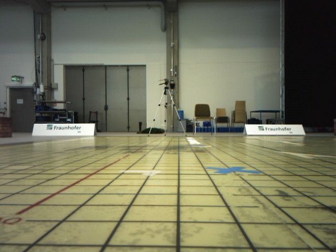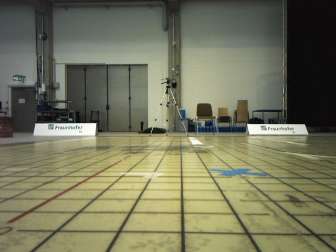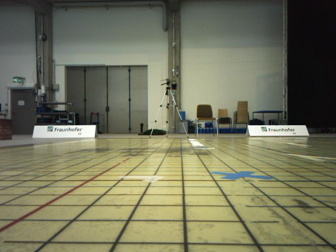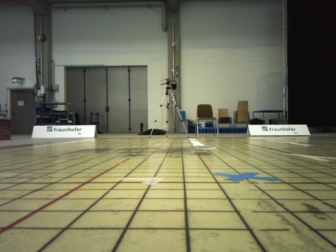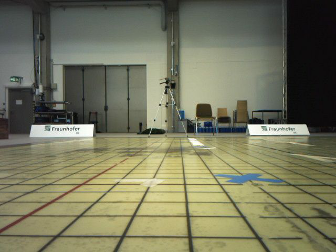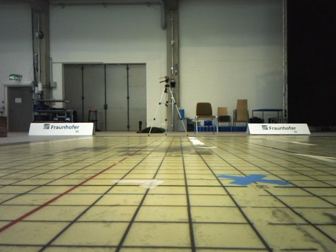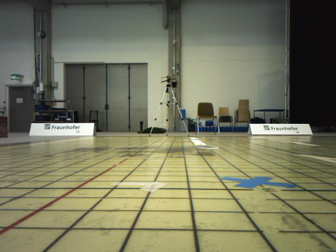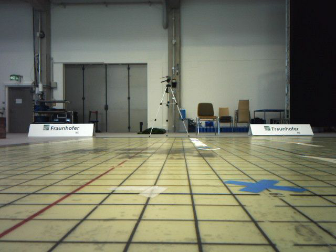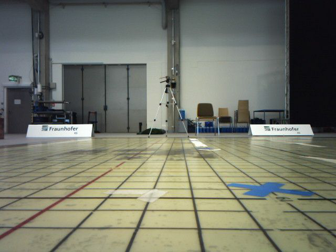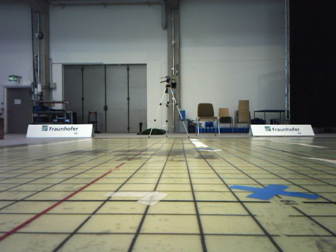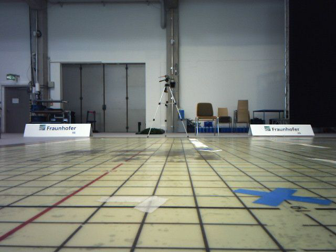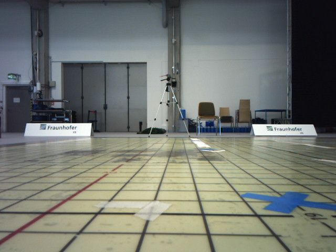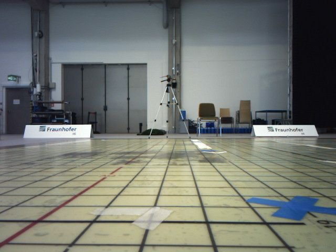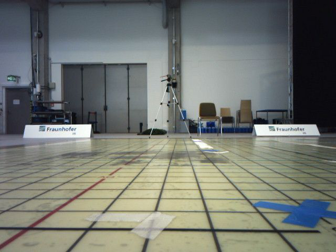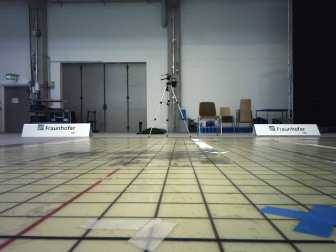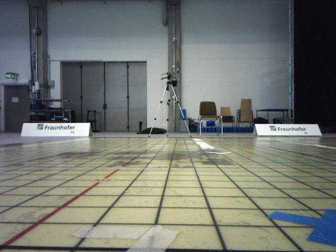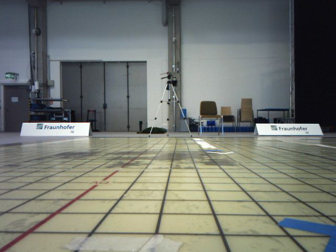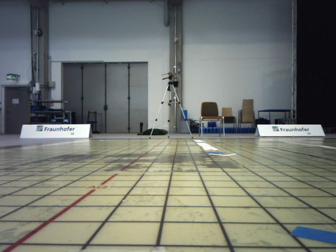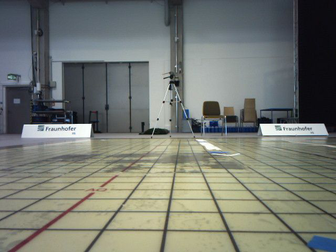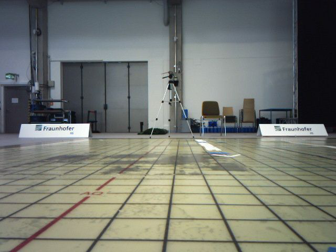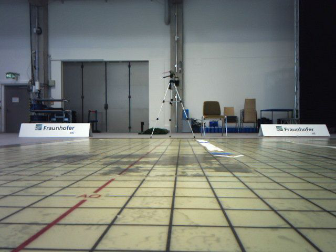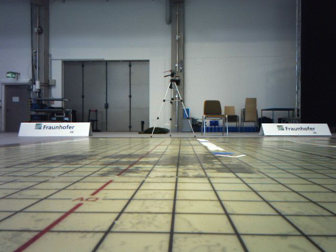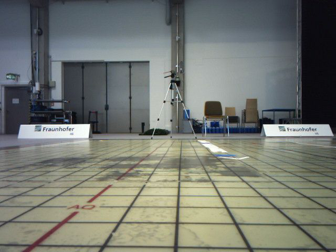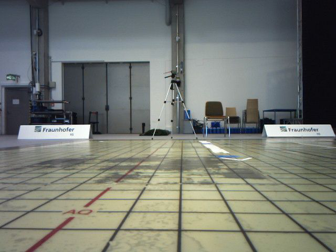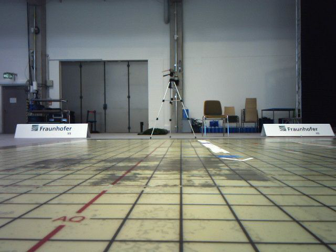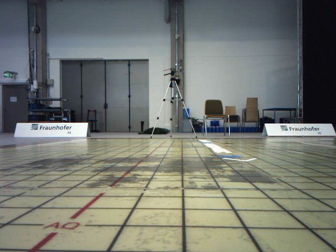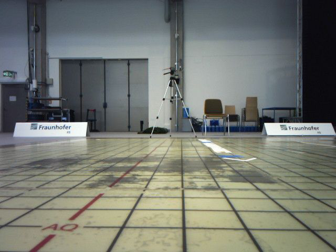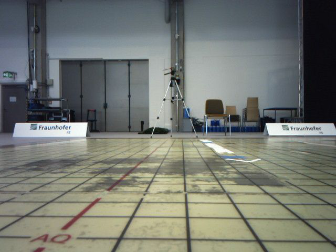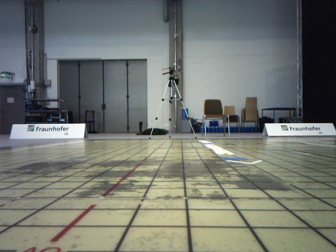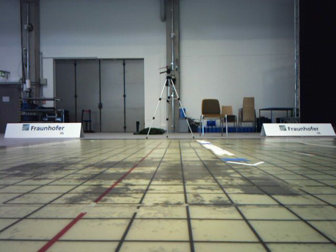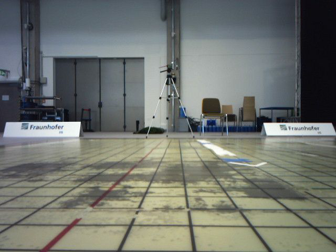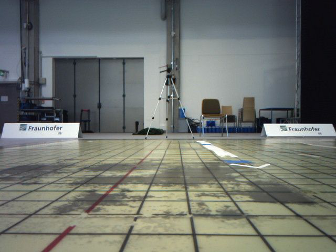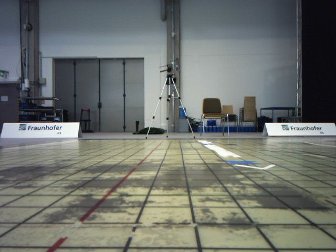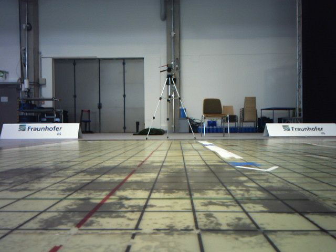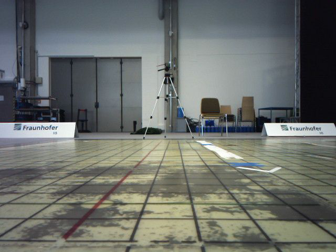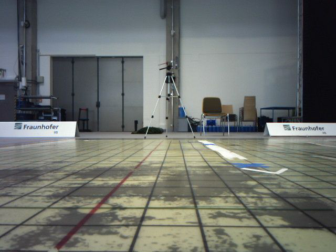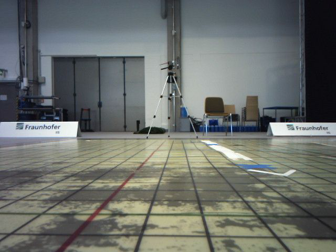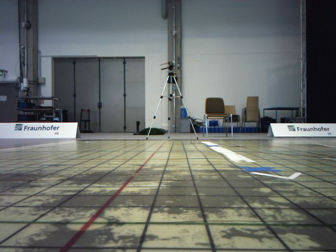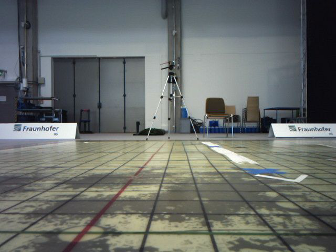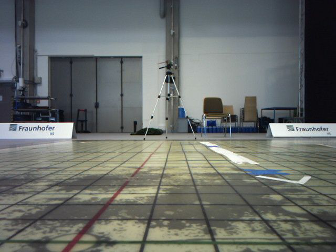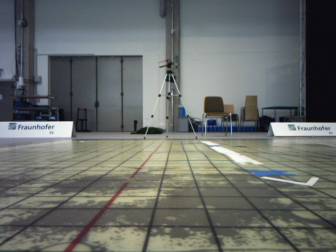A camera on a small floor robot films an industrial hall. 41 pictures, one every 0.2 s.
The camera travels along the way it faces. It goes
forward.
0.0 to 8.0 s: The camera travels forward, about 1.6 m, so what stands in front looms larger.
The film runs forward here.
